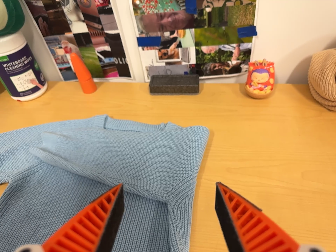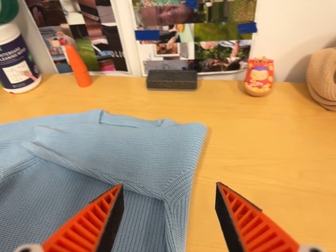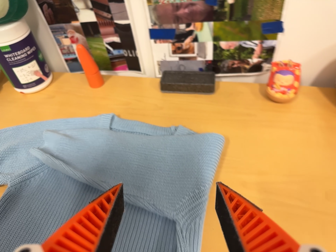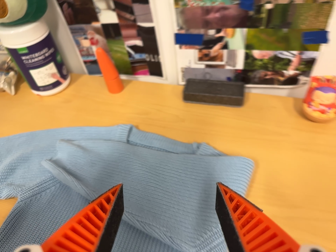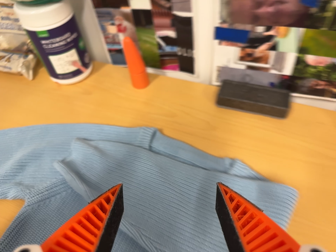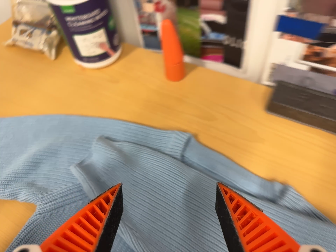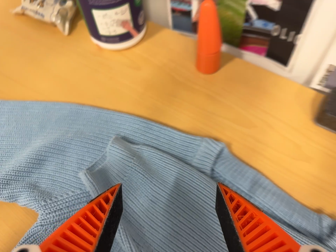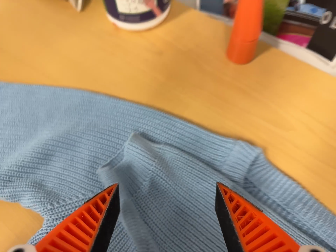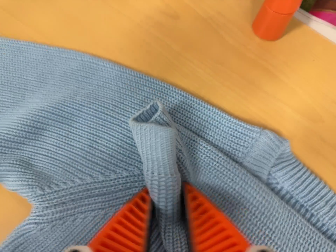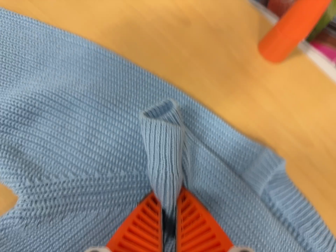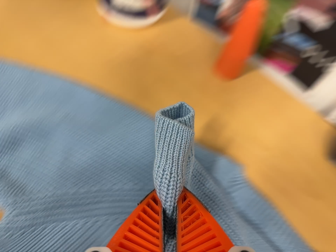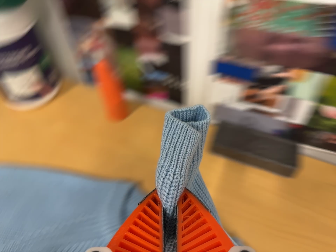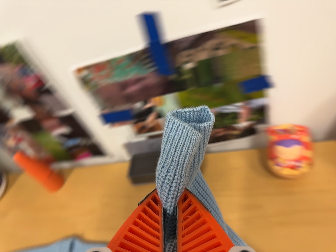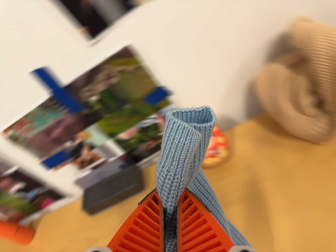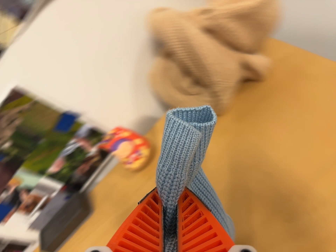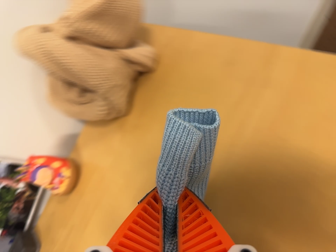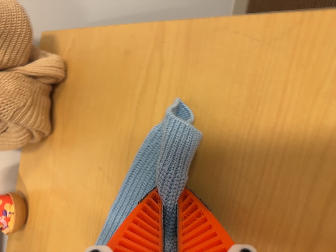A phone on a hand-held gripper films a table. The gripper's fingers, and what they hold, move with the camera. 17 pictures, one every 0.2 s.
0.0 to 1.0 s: The camera swings to its left by about 15 degrees, and the scene slides to the right. It travels forward and toward the top of its view, about 26 cm, so what stands in front looms larger. Its aim tips toward the bottom of its view by about 10 degrees. It rolls about its line of sight by about 15 degrees, and the scene rotates clockwise.
1.0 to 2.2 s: The camera travels forward and toward the top of its view, about 8 cm, so what stands in front looms larger.
2.2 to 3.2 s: The camera pans to its right by about 15 degrees. It travels to its right, about 60 cm, so close, fixed things drift to the left. Its aim tips toward the top of its view by about 15 degrees, and the scene shifts downward. It rolls about its line of sight by about 95 degrees, and the scene rotates counterclockwise.
The film runs backward here.
